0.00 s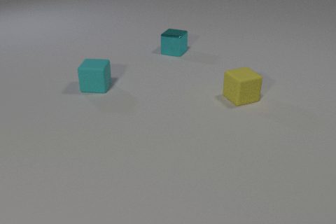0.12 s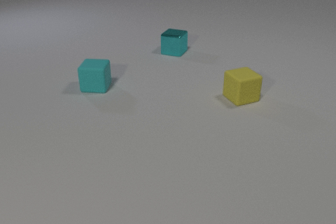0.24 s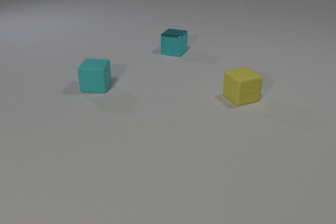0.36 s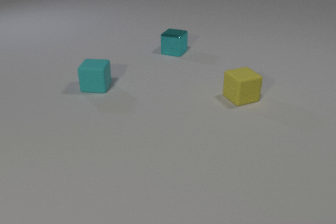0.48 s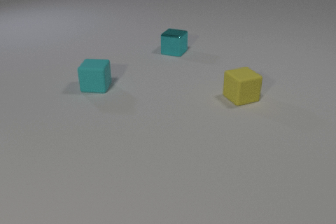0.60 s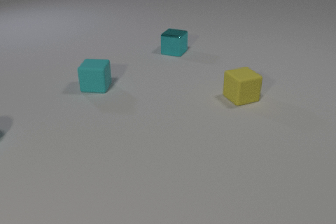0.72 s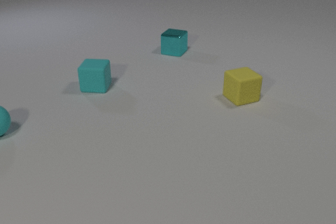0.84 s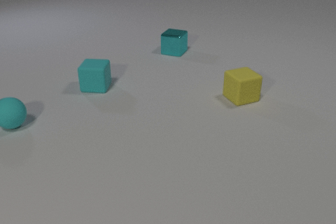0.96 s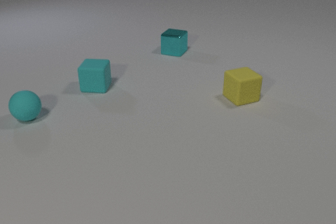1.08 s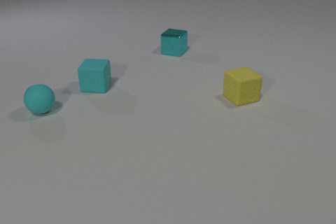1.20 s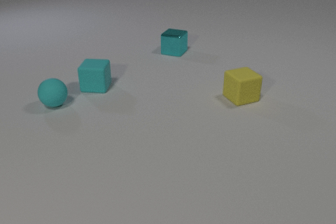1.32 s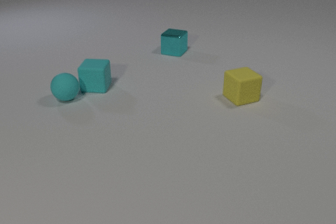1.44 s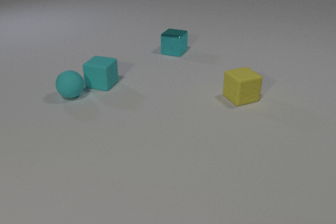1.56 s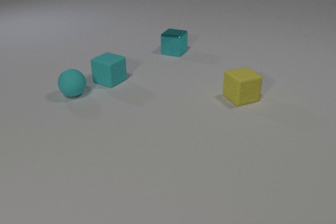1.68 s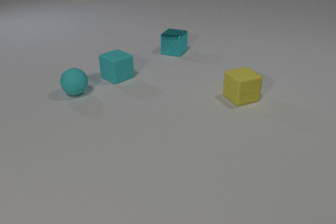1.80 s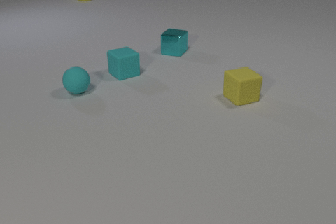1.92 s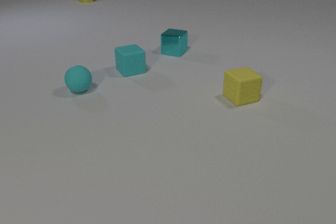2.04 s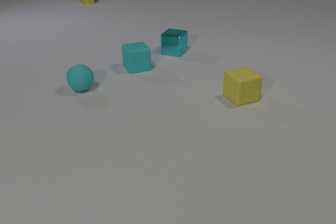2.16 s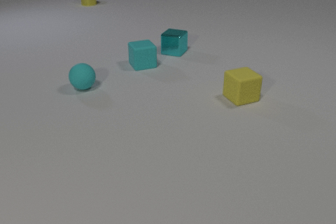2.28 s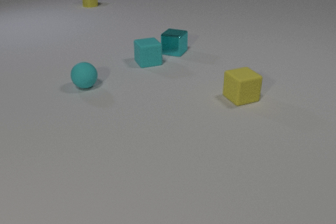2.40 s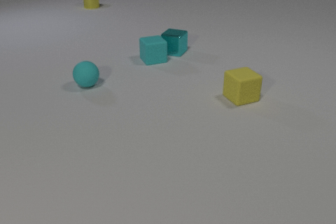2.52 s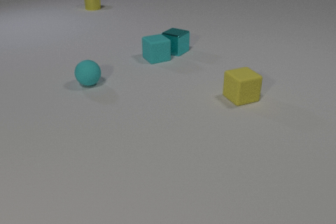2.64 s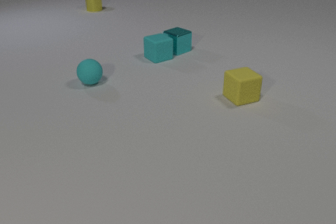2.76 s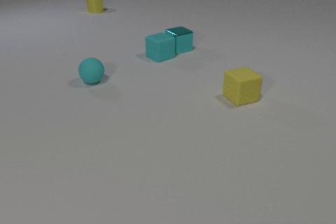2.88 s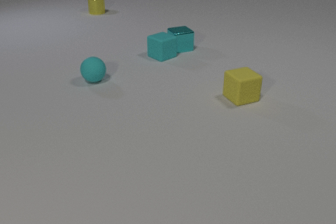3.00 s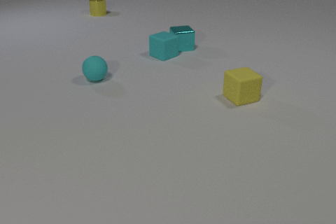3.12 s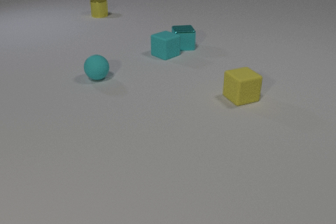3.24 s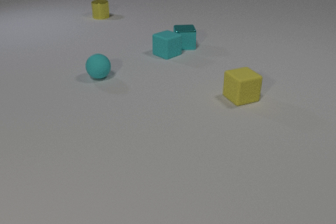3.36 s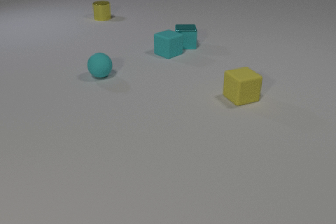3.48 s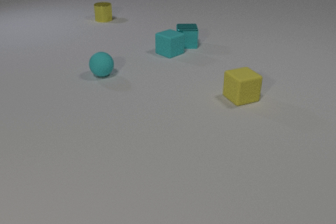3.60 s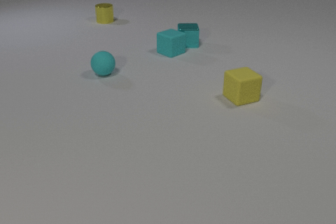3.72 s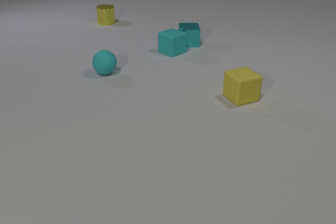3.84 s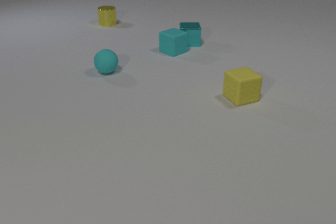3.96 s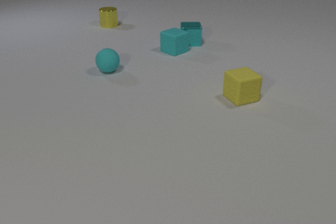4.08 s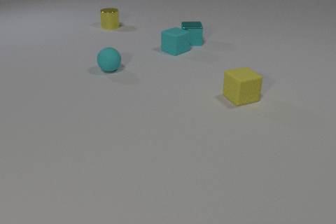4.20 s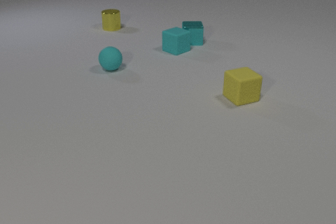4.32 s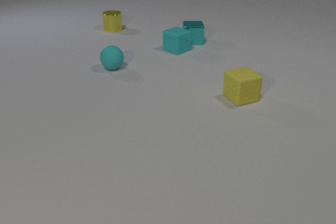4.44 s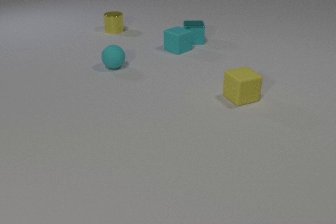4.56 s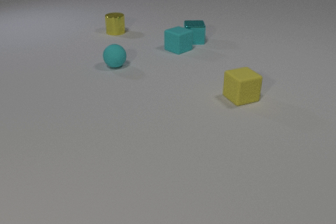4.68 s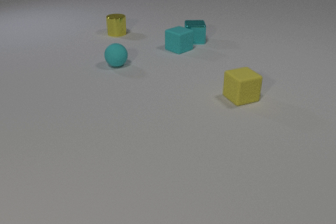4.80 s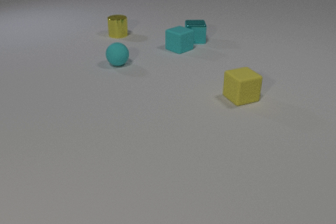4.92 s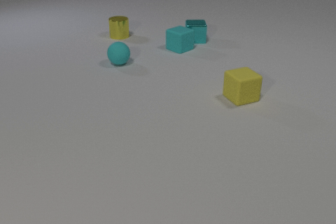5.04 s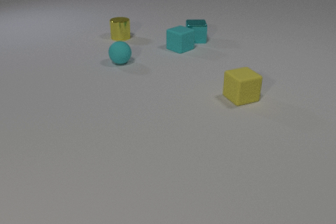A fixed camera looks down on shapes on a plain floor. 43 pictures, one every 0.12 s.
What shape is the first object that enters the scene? sphere.
How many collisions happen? 2.
What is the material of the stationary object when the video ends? rubber.
0.00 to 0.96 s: The cyan rubber sphere comes in at the left edge, rolls to the right and away from the camera.
0.96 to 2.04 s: The cyan rubber sphere rolls to the right and away from the camera. The cyan rubber cube slides away from the camera and to the right, spins clockwise seen from above by about 60 degrees, its near face sliding to the left. The yellow metal cylinder comes in at the top edge, slides toward the camera. The cyan rubber sphere and the cyan rubber cube collide.
2.04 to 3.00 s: The cyan rubber sphere rolls away from the camera and to the right. The cyan rubber cube slides away from the camera and to the right, spins counterclockwise seen from above by about 15 degrees, its near face sliding to the right. The yellow metal cylinder slides toward the camera. The cyan metal cube slides away from the camera and to the right, spins so that its near face slides to the left, clockwise seen from above. The cyan rubber cube and the cyan metal cube collide.
3.00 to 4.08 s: The cyan rubber sphere rolls away from the camera and to the right. The cyan rubber cube slides away from the camera and to the right. The yellow metal cylinder slides toward the camera. The cyan metal cube slides away from the camera and to the right.
4.08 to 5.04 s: The cyan rubber sphere rolls away from the camera and to the right. The cyan rubber cube slides away from the camera and to the right. The yellow metal cylinder slides toward the camera. The cyan metal cube slides away from the camera and to the right.
